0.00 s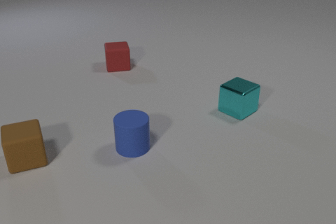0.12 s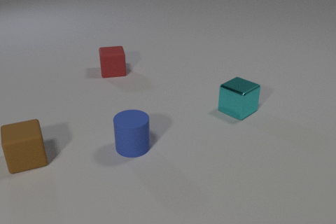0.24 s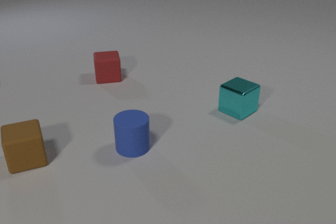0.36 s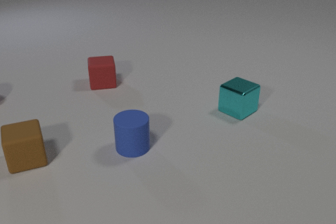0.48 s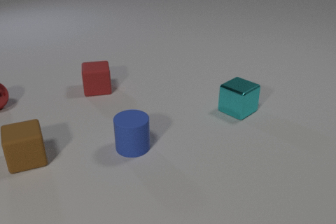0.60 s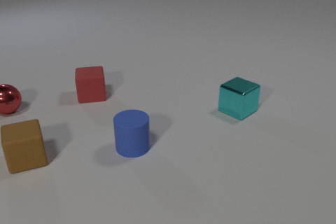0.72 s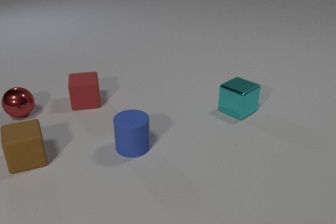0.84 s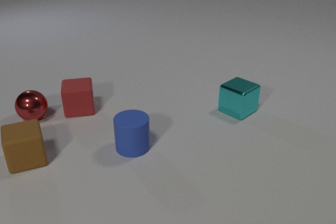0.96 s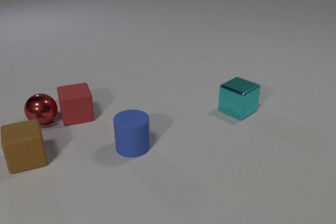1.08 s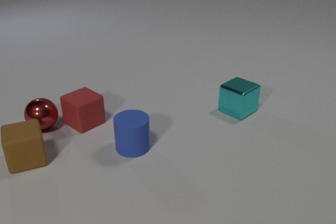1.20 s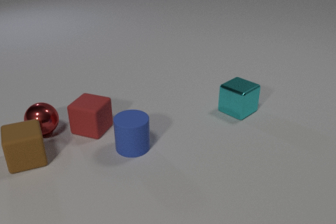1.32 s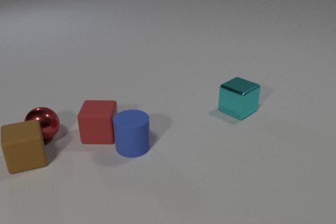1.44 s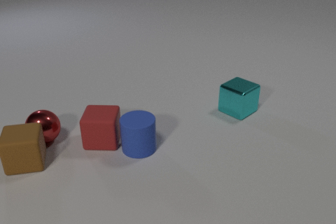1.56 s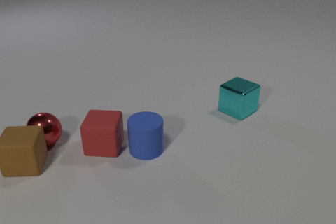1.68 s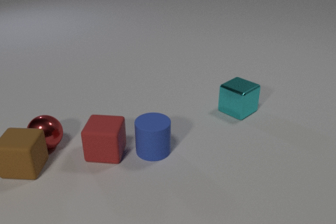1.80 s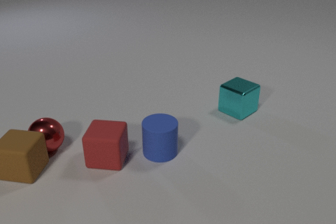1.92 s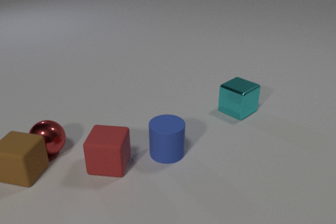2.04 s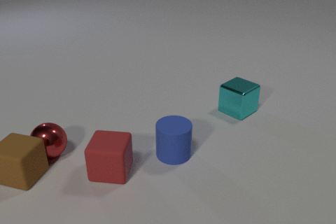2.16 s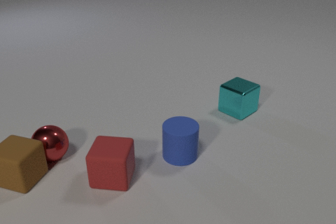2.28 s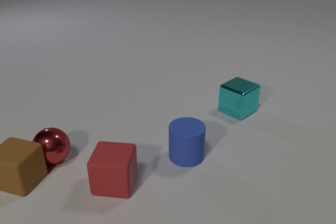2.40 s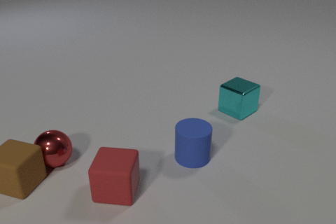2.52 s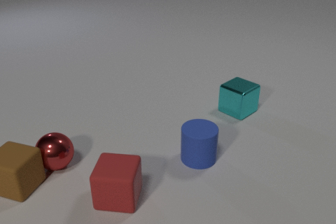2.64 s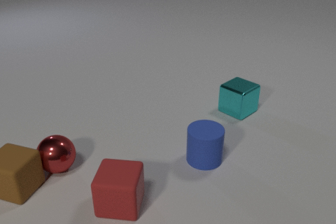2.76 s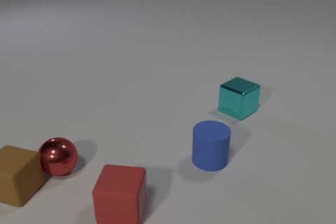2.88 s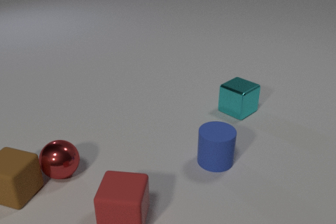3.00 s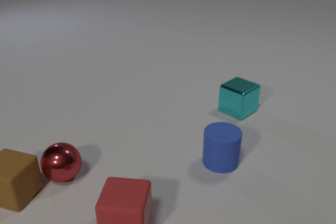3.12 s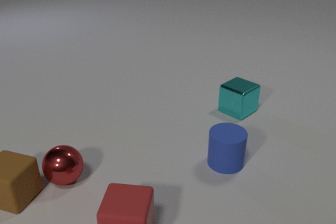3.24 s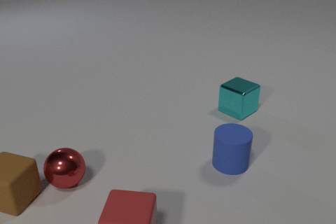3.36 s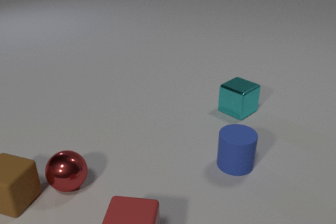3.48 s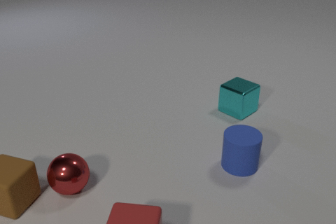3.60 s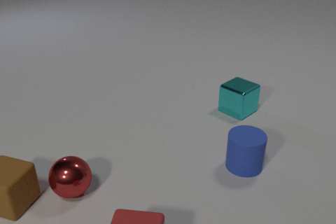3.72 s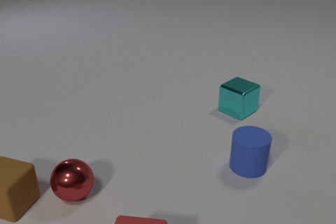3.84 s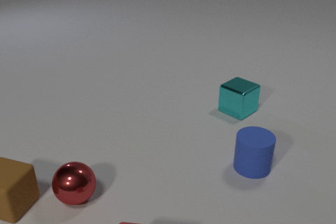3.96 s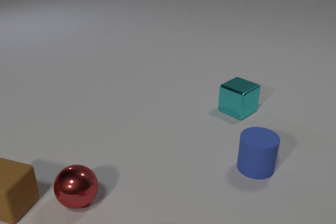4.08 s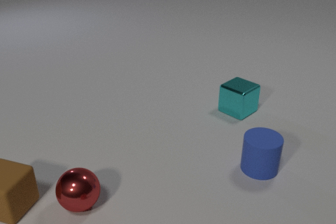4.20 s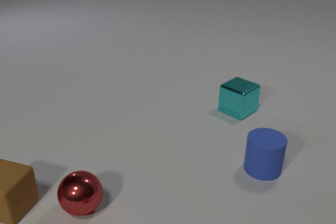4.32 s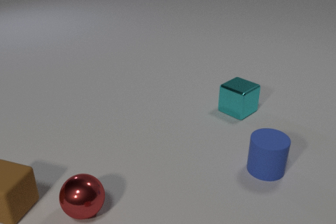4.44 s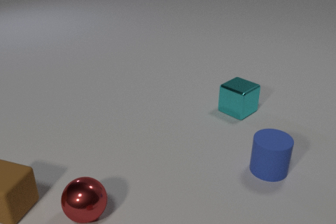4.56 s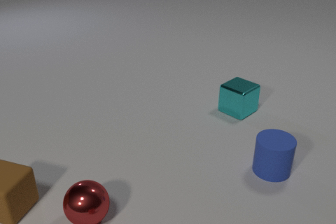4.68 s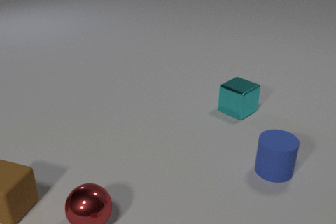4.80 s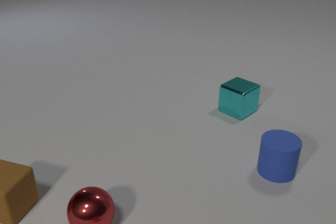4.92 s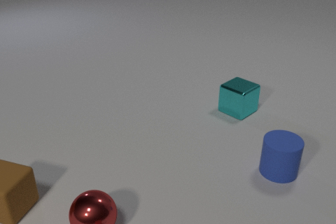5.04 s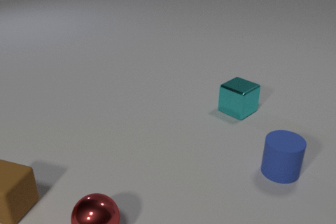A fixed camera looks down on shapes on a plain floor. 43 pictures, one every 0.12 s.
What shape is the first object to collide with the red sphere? cube.
What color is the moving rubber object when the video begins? red.
How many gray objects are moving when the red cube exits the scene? 0.
0.00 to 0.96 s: The red metal sphere comes in at the left edge, rolls toward the camera and to the right. The red rubber cube slides toward the camera. The red metal sphere and the red rubber cube collide.
0.96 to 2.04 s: The red metal sphere rolls toward the camera. The red rubber cube slides toward the camera, spins so that its near face slides to the right, counterclockwise seen from above. The brown rubber cube slides toward the camera, spins clockwise seen from above by about 45 degrees, its near face sliding to the left. The blue rubber cylinder slides to the right. The red metal sphere and the brown rubber cube collide. The red rubber cube and the blue rubber cylinder collide.
2.04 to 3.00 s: The red metal sphere rolls toward the camera. The red rubber cube slides toward the camera. The brown rubber cube slides toward the camera. The blue rubber cylinder slides to the right.
3.00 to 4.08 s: The red metal sphere rolls toward the camera. The red rubber cube slides toward the camera, leaves at the bottom edge. The brown rubber cube slides toward the camera. The blue rubber cylinder slides to the right.
4.08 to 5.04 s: The red metal sphere rolls toward the camera. The blue rubber cylinder slides to the right.
